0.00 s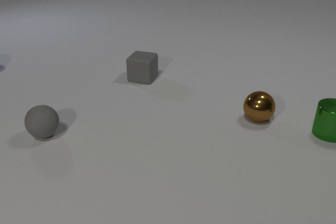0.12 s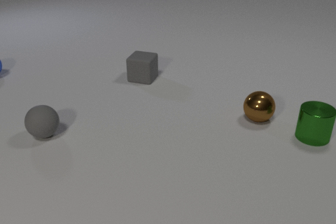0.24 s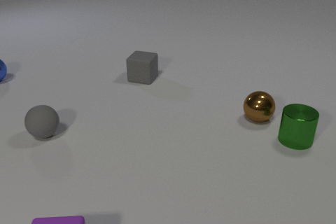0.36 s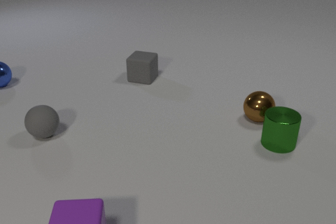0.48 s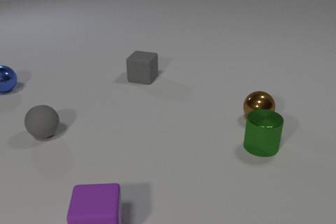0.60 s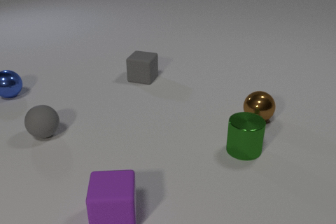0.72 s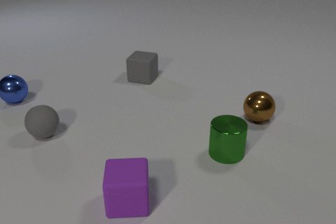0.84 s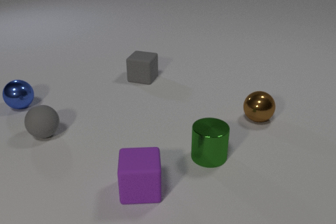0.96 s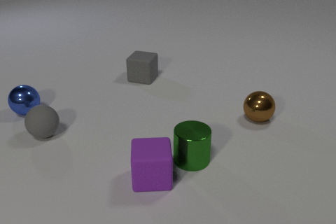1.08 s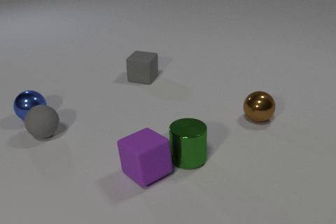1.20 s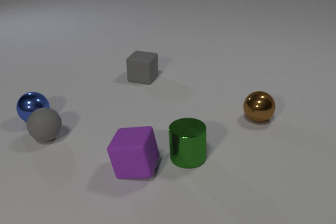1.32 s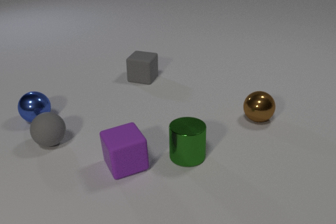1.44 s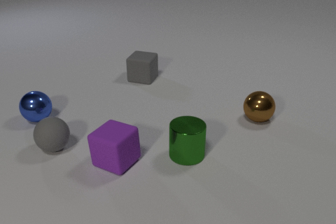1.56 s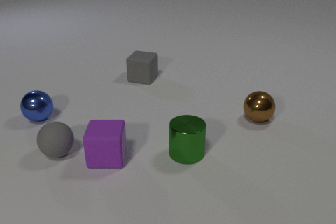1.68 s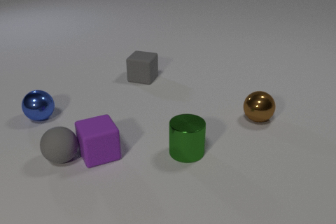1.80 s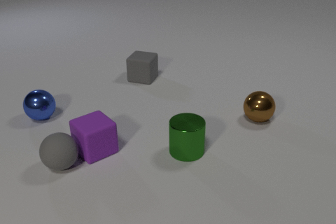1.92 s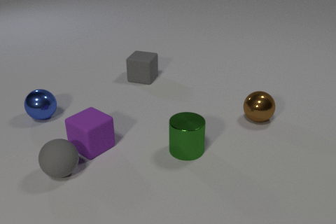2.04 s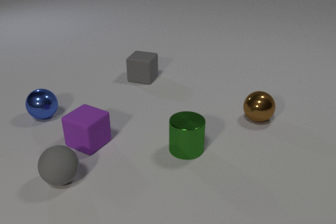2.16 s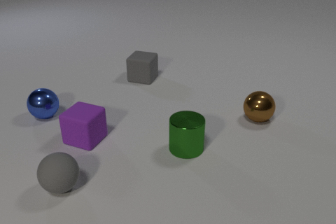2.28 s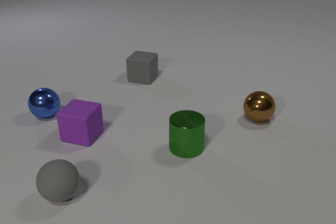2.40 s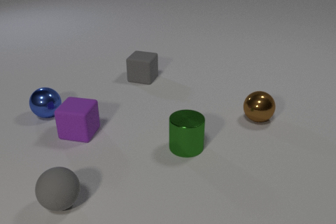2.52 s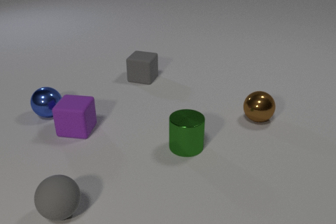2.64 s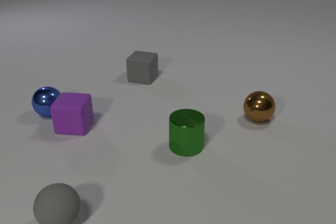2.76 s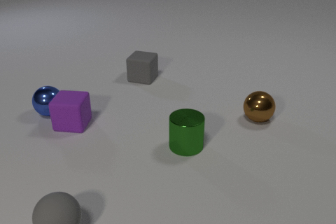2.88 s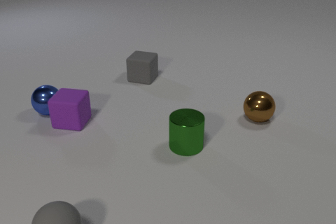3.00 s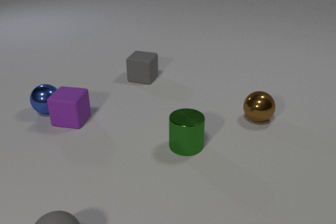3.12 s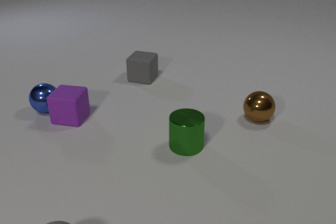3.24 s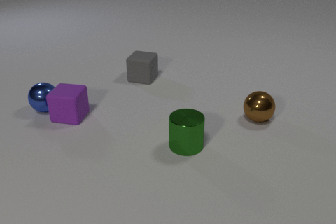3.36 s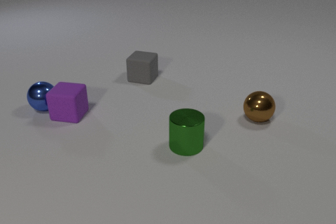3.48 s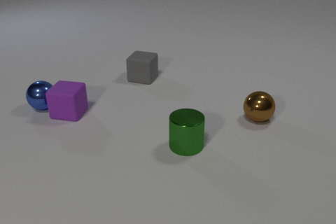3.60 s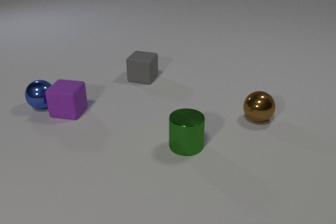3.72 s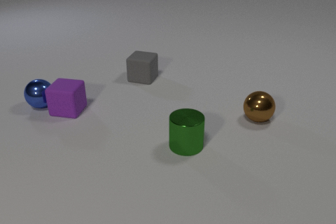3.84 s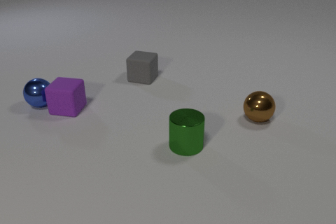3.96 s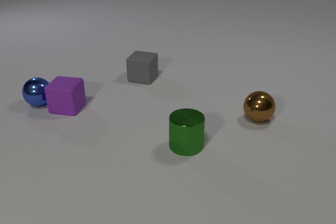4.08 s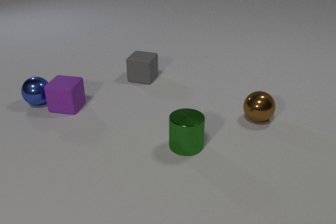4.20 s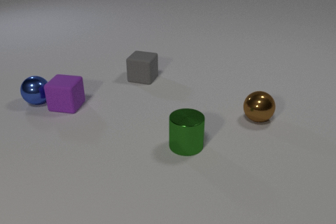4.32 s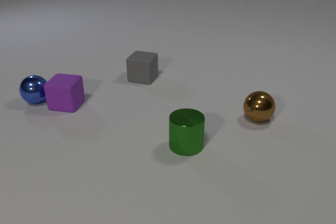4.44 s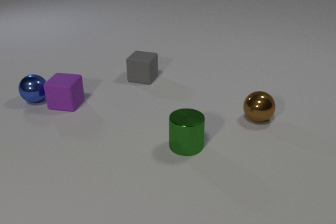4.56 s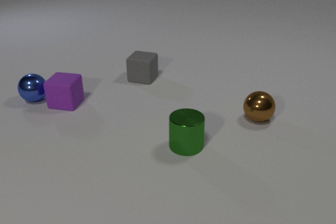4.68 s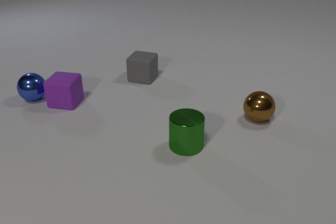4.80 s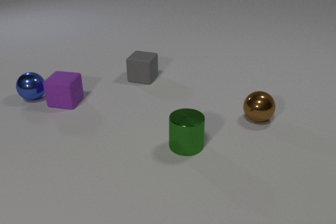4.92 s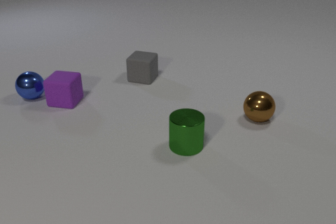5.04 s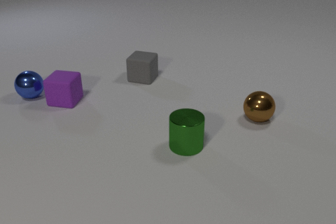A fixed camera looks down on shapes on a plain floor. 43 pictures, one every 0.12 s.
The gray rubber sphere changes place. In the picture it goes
toward the camera.
The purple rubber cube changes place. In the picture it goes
away from the camera.
0.00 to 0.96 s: The purple rubber cube comes in at the bottom edge, slides away from the camera and to the right. The green metal cylinder slides to the left and toward the camera. The blue metal sphere comes in at the left edge, rolls toward the camera.
0.96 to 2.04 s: The purple rubber cube slides away from the camera and to the left. The green metal cylinder slides away from the camera. The blue metal sphere rolls to the right and toward the camera. The gray rubber sphere rolls toward the camera. The purple rubber cube and the green metal cylinder collide. The blue metal sphere and the gray rubber sphere collide. The purple rubber cube and the gray rubber sphere collide.
2.04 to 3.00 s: The purple rubber cube slides away from the camera. The blue metal sphere rolls away from the camera. The gray rubber sphere rolls toward the camera. The purple rubber cube and the blue metal sphere collide.
3.00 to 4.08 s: The purple rubber cube slides away from the camera. The blue metal sphere rolls away from the camera. The gray rubber sphere rolls toward the camera, leaves at the bottom edge.
4.08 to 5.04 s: The purple rubber cube slides away from the camera. The blue metal sphere rolls away from the camera.
Are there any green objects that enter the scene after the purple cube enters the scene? no.
What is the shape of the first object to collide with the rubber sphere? sphere.
What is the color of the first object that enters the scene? blue.
